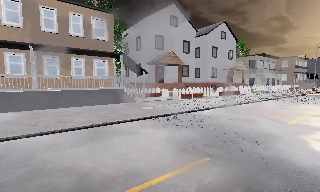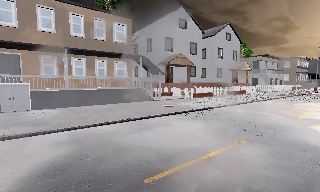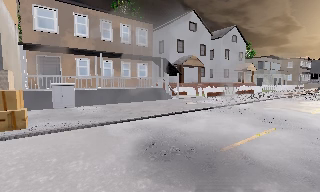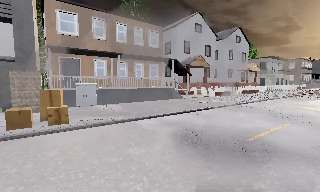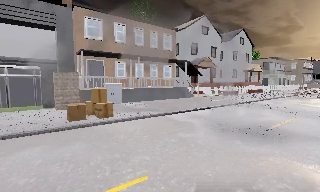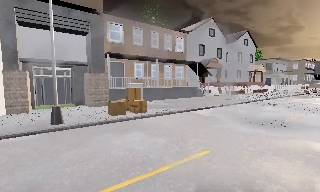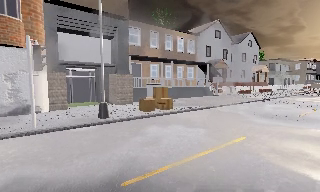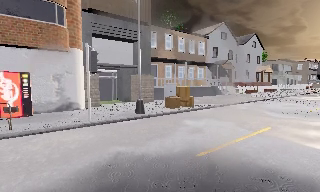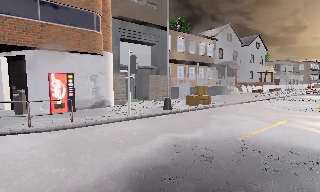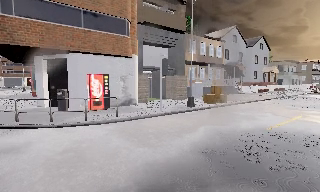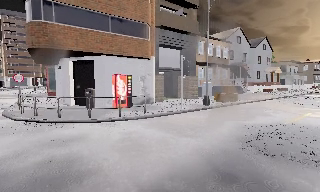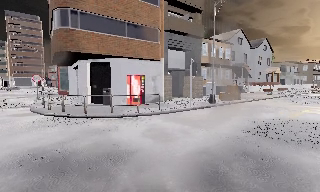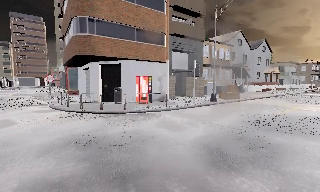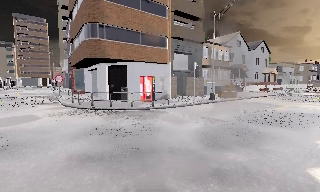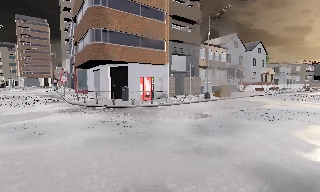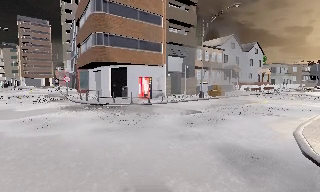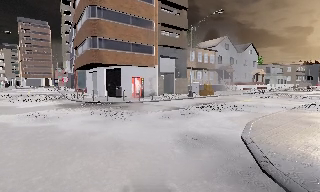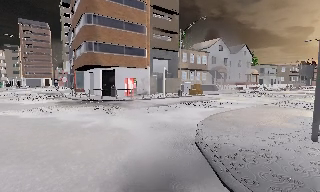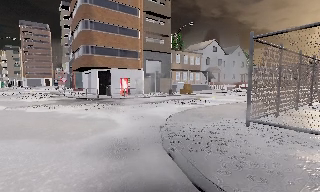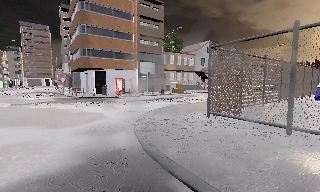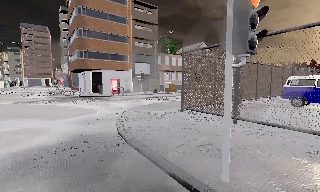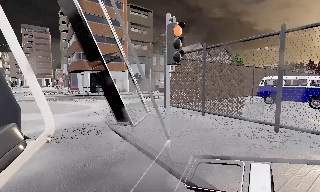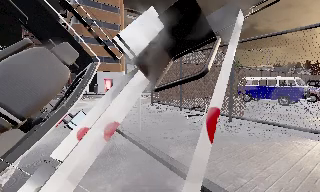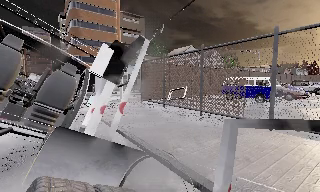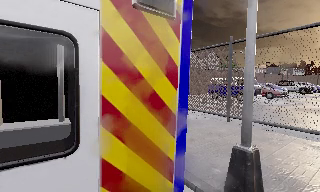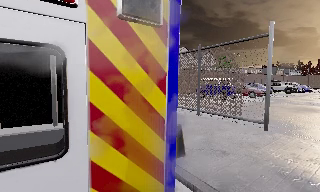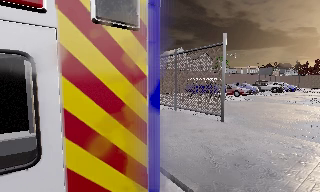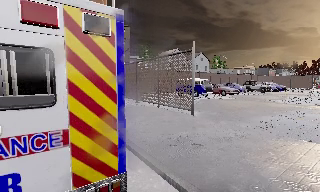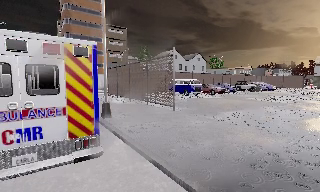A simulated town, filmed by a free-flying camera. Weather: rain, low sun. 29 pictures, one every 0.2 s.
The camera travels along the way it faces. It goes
backward.
0.0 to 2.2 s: The camera travels to its left and backward, about 18 m, so close, fixed things drift to the right.
2.2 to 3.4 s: The camera travels backward, about 7 m, so what stands in front gets smaller.
3.4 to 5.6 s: The camera travels backward and to its right, about 17 m, so what stands in front gets smaller.
The film runs backward here.
